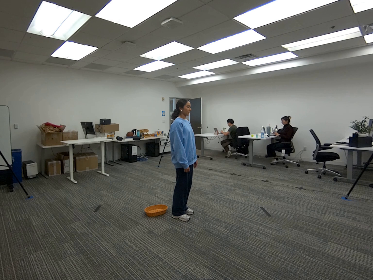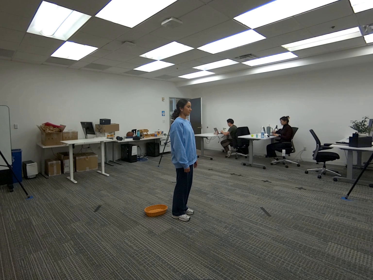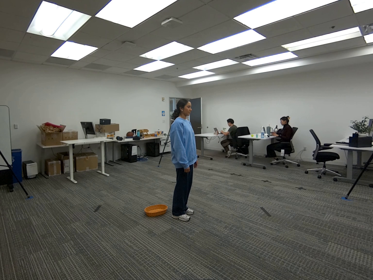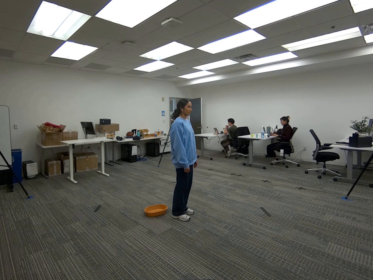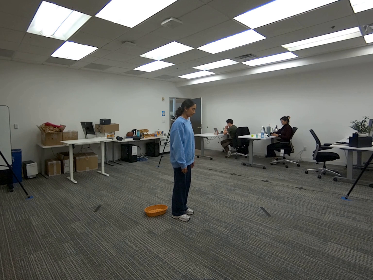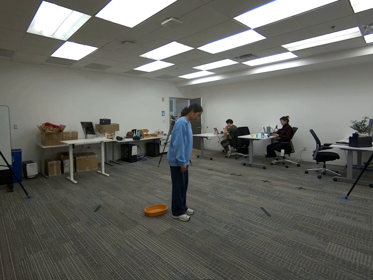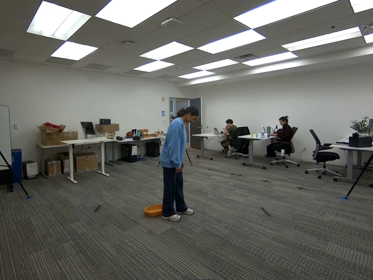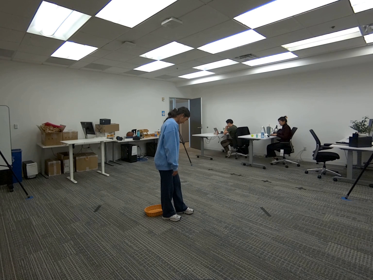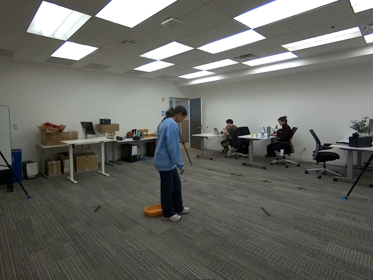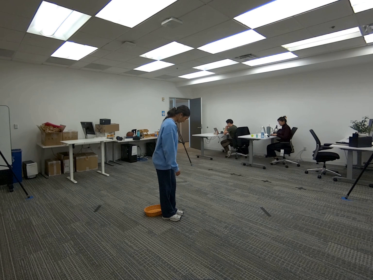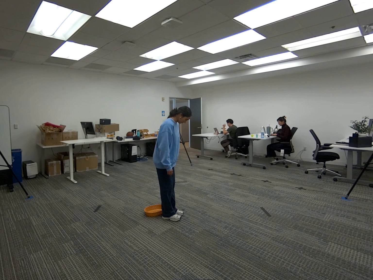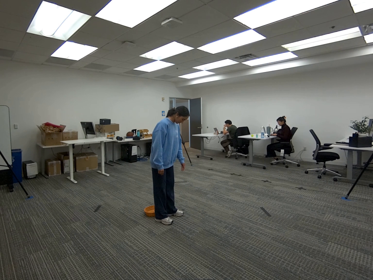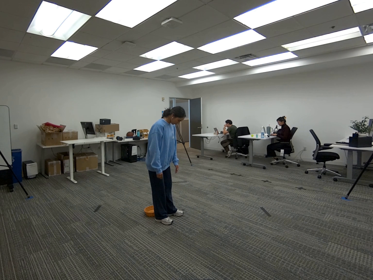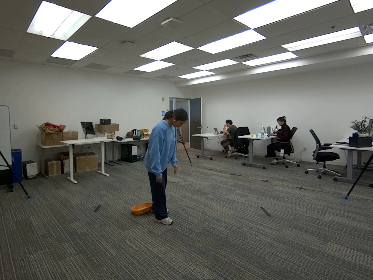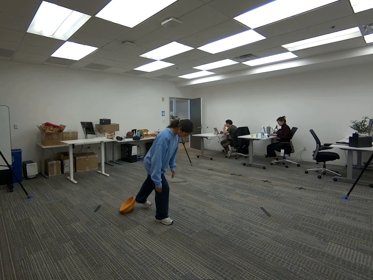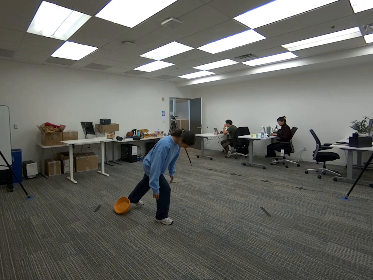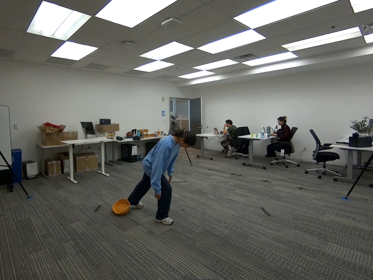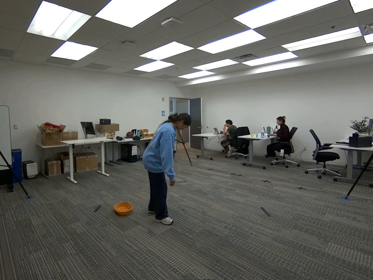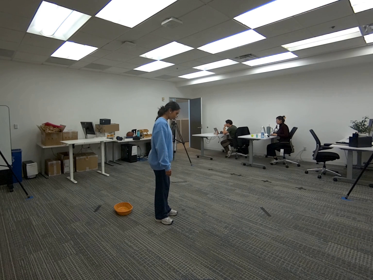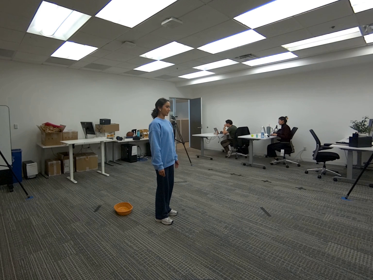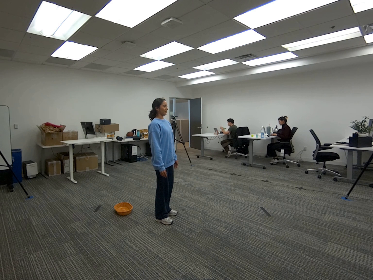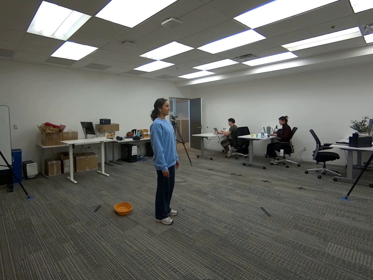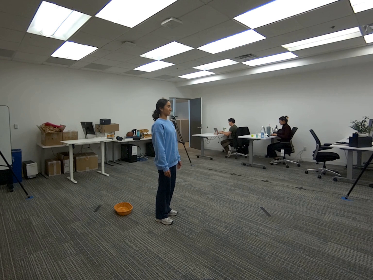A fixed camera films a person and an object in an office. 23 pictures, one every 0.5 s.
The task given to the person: Walk to the woven basket from the ground and use your left foot and push it to the side.
